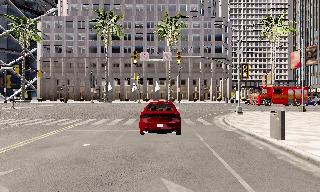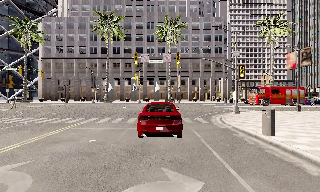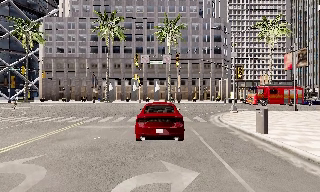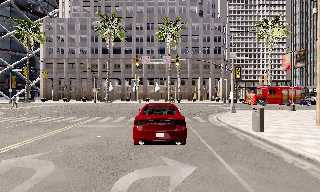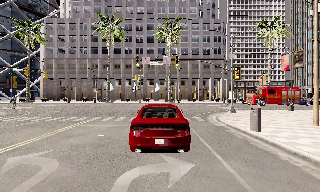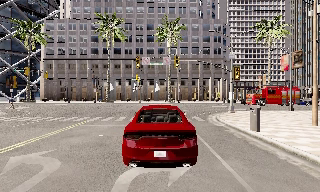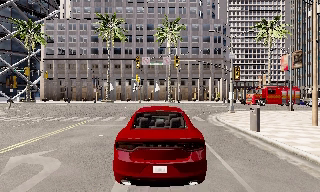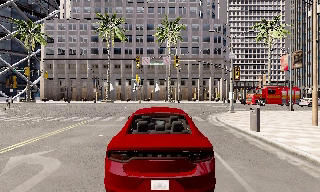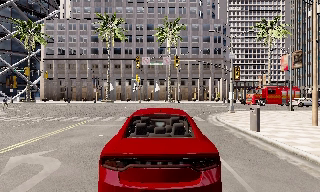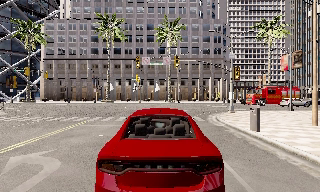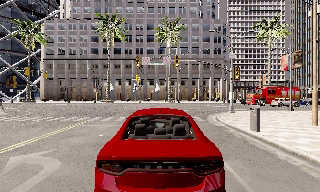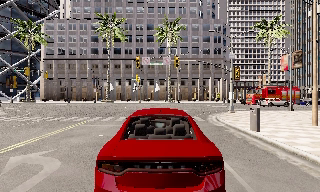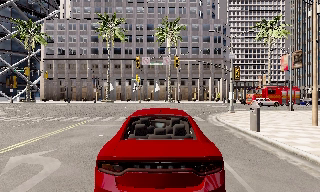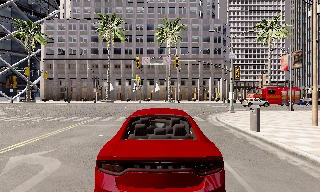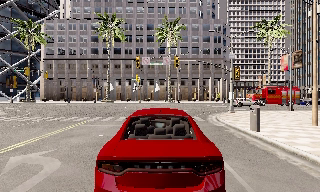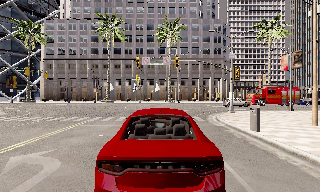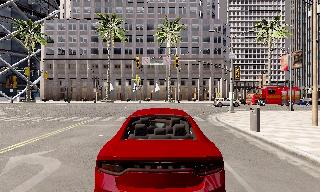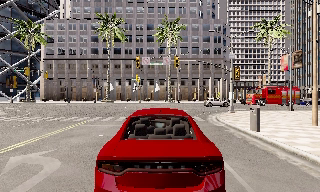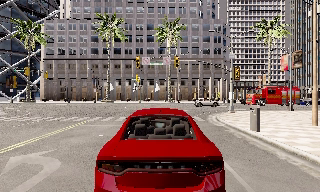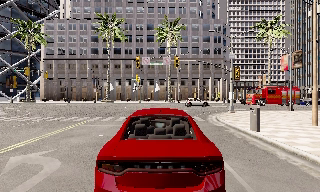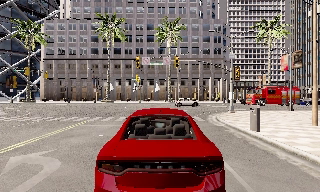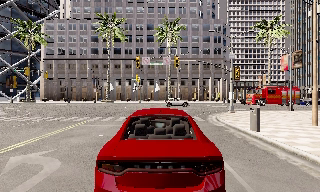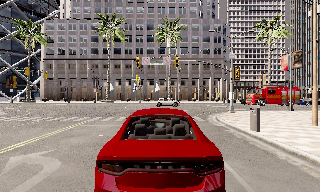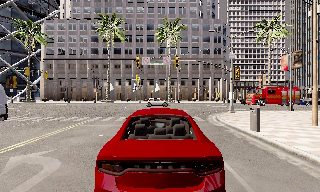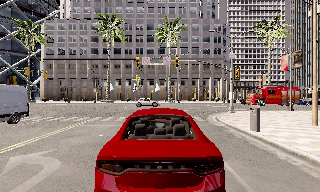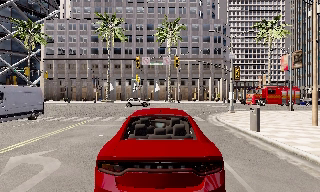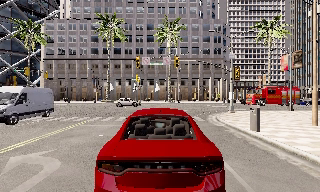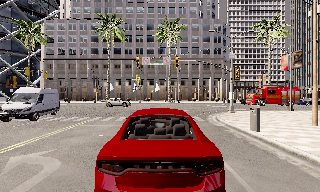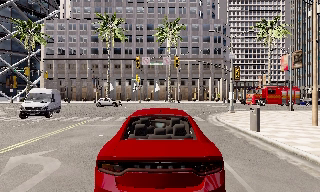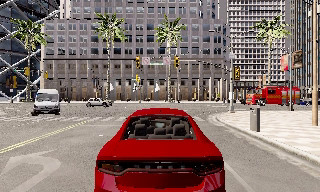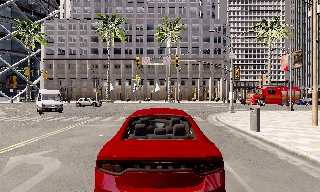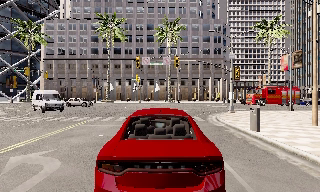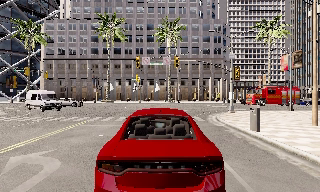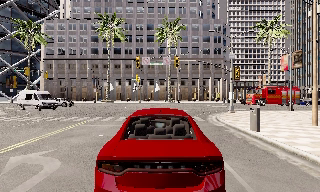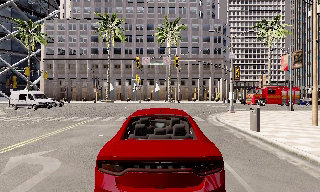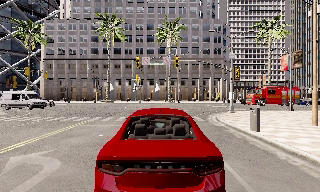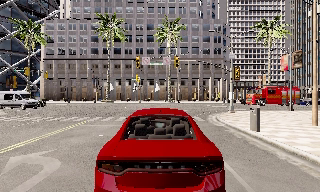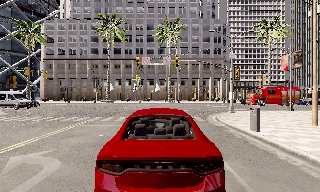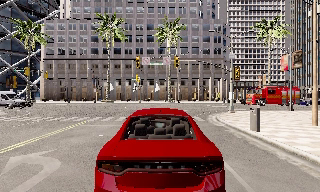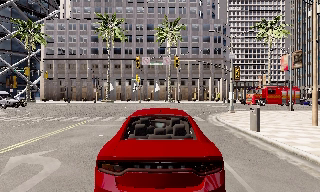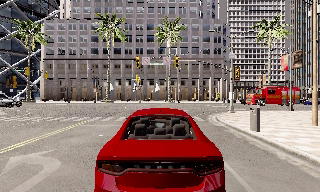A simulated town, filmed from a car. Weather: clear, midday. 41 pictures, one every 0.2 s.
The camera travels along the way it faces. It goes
backward.
0.0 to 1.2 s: The camera travels backward, about 1.5 m, so what stands in front gets smaller. It loses speed.
1.2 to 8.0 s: The camera keeps its place and its aim.
The film runs backward here.
